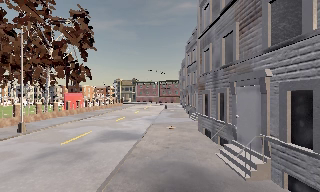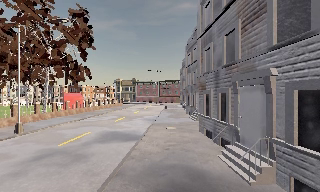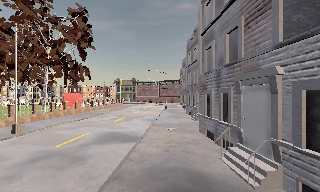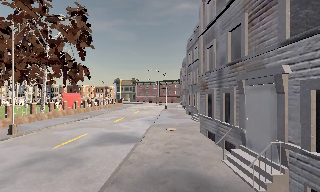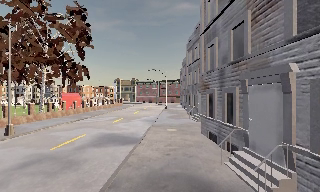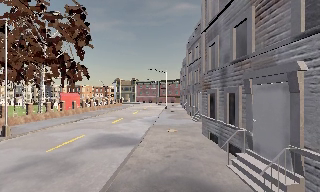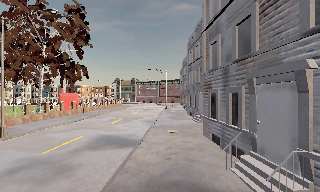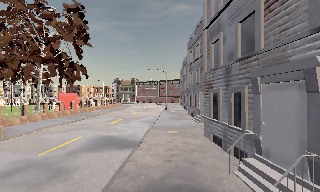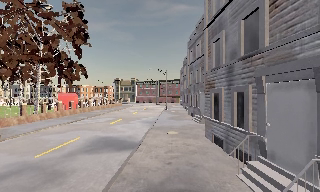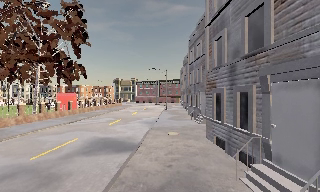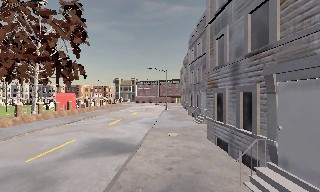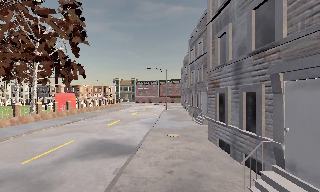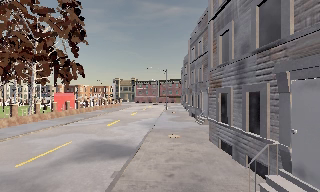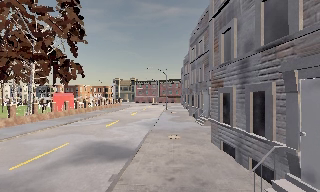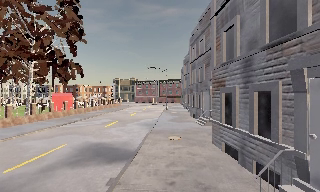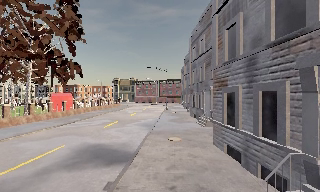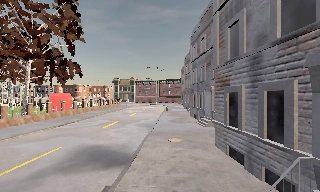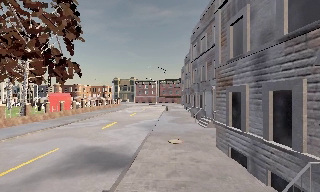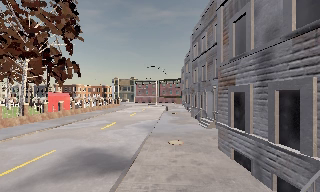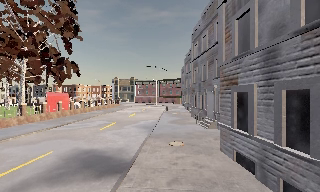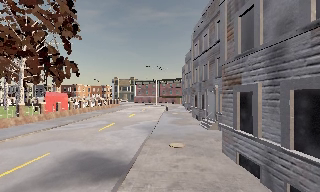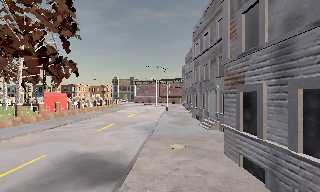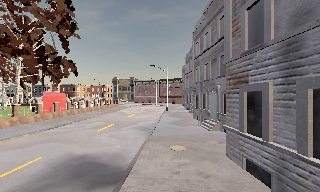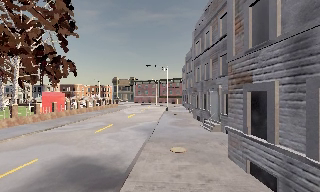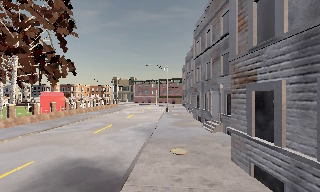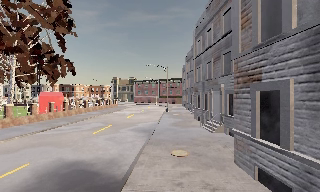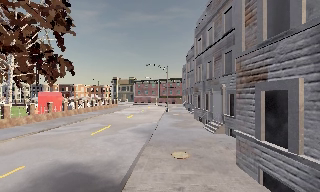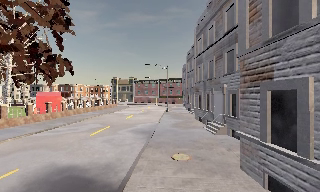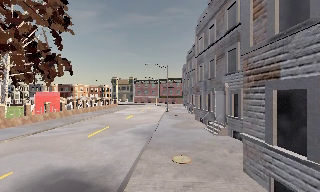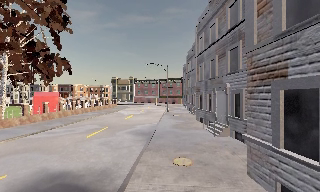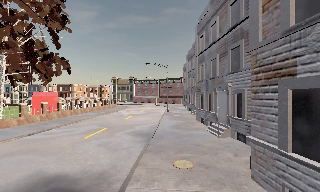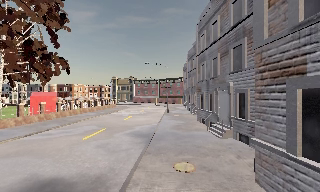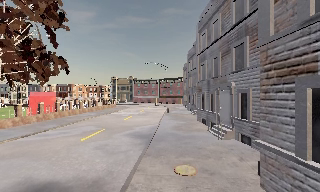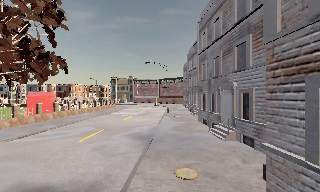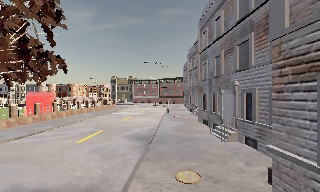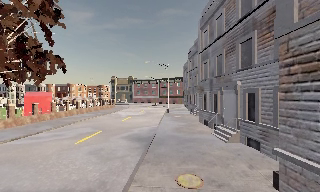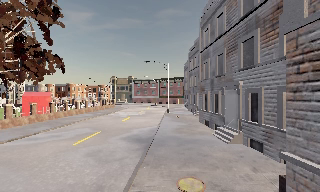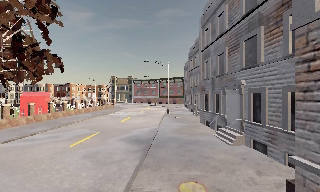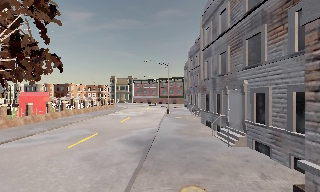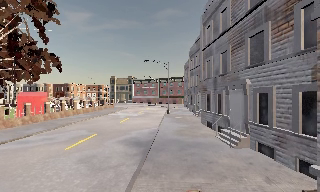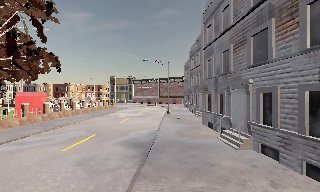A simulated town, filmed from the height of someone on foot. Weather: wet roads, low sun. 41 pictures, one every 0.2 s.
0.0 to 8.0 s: The camera travels forward, about 9 m, so what stands in front looms larger.
The film runs forward here.
